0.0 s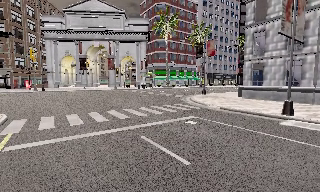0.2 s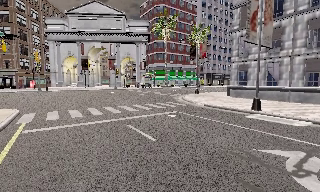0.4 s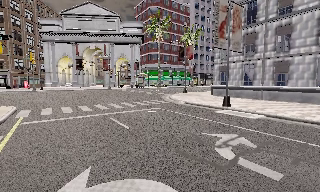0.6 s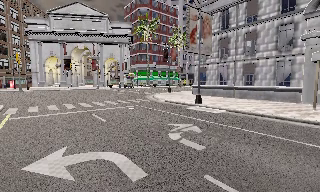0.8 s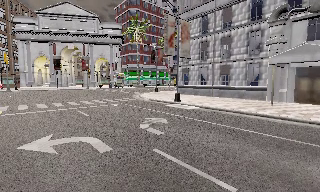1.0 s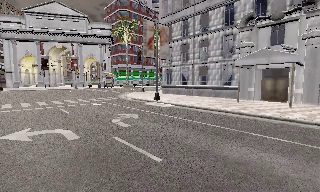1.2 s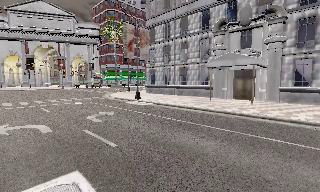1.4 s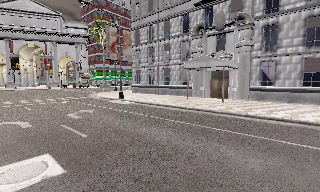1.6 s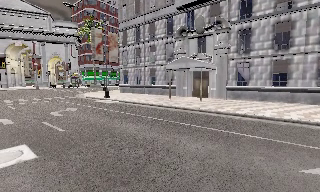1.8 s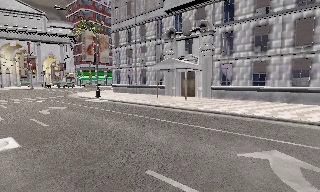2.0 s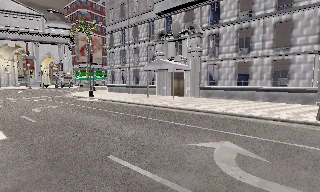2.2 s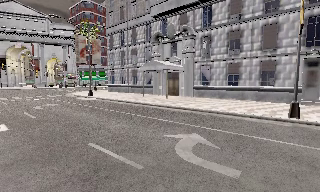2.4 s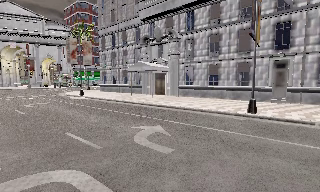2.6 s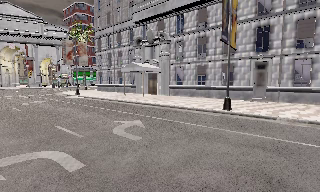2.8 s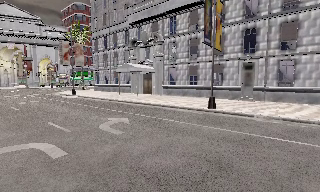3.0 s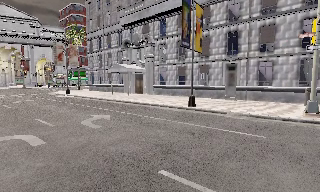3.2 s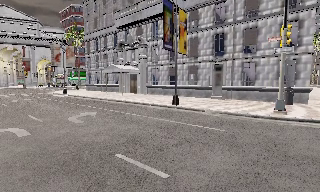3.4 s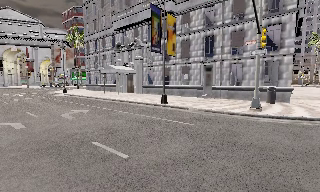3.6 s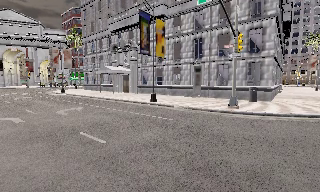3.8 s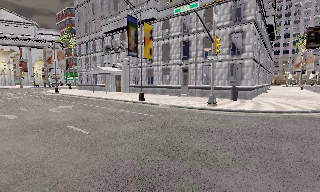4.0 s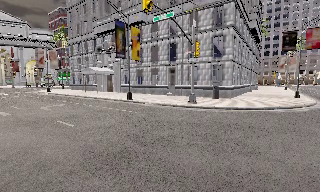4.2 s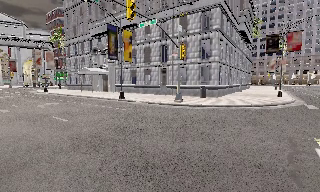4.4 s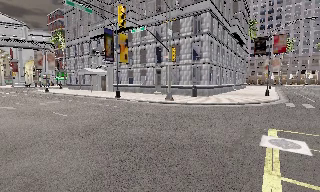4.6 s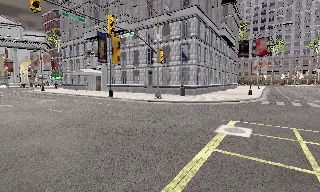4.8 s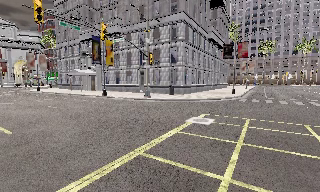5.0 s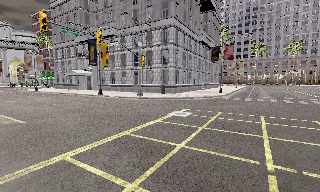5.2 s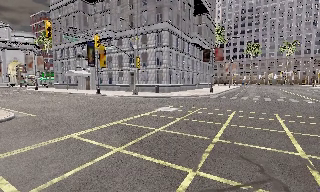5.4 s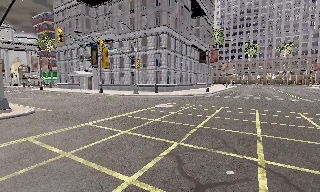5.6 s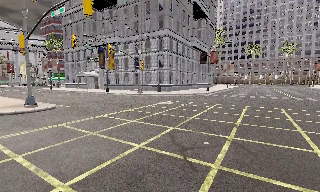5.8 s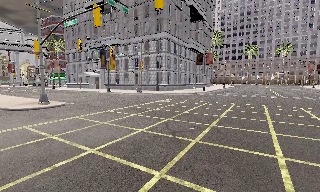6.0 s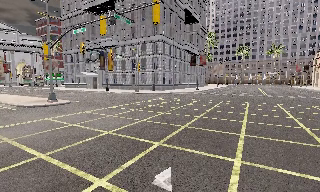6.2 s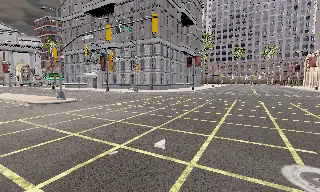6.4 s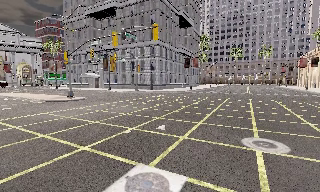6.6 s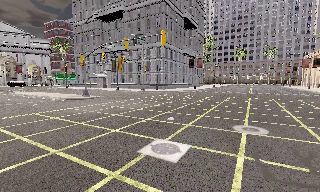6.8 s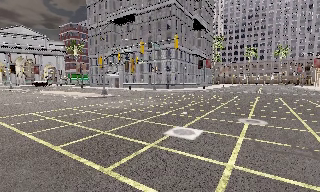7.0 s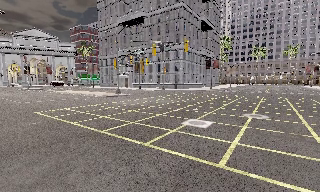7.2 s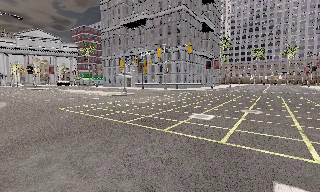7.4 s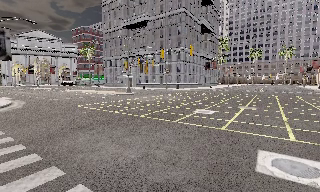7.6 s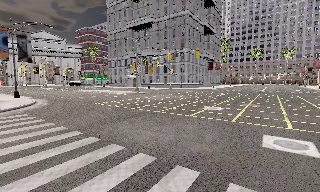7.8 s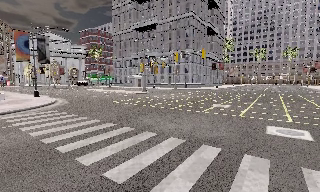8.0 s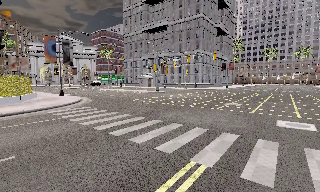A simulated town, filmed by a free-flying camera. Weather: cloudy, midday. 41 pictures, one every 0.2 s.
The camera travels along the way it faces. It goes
backward.
0.0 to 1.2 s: The camera swings to its right by about 10 degrees, and the scene slides to the left. It travels backward and to its right, about 9 m, so what stands in front gets smaller.
1.2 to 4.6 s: The camera travels to its right and backward, about 20 m, so close, fixed things drift to the left.
4.6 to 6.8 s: The camera travels backward, about 16 m, so what stands in front gets smaller.
6.8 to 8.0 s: The camera travels backward and to its left, about 8 m, so what stands in front gets smaller.
The film runs backward here.
